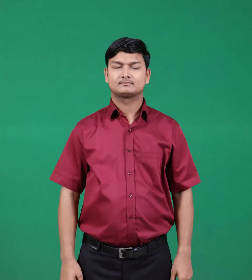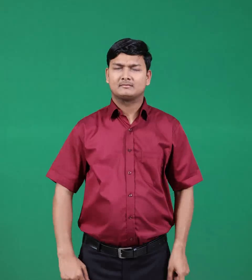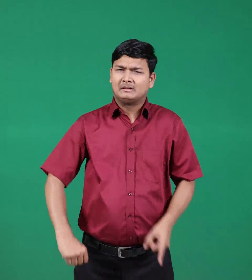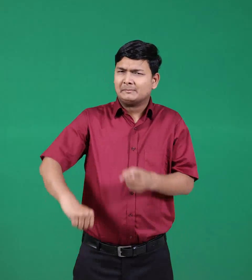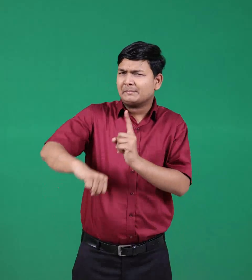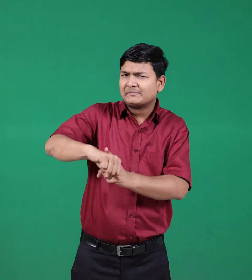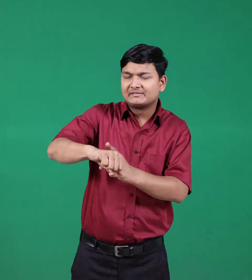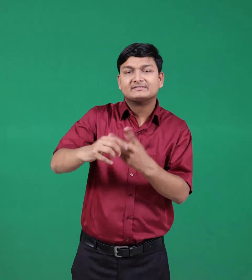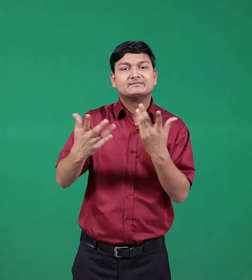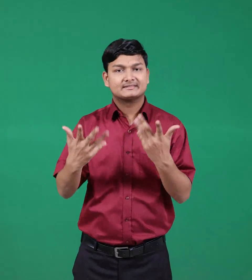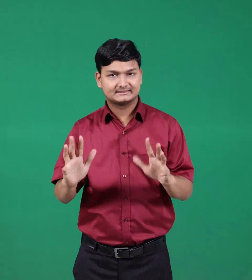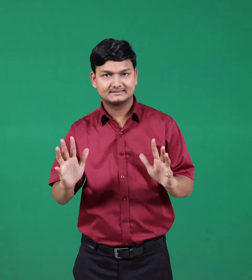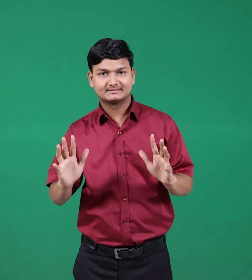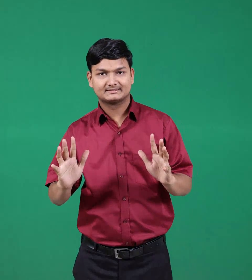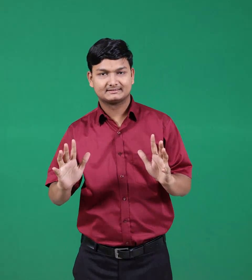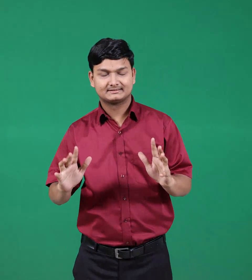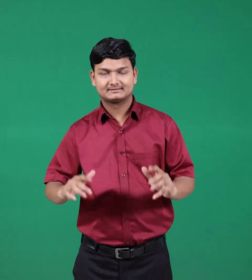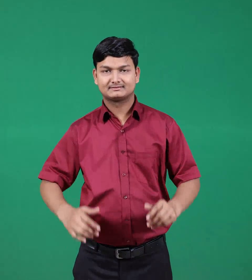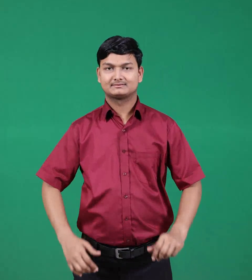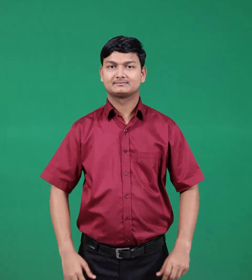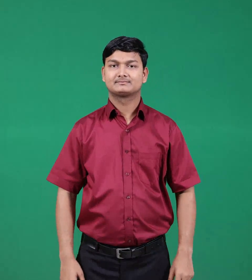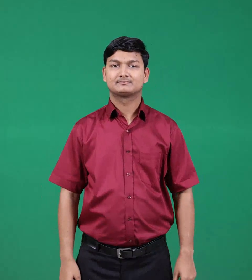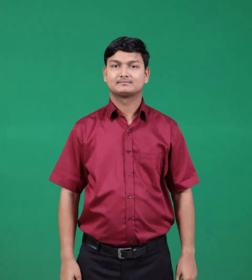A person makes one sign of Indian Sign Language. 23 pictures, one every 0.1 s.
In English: punished
